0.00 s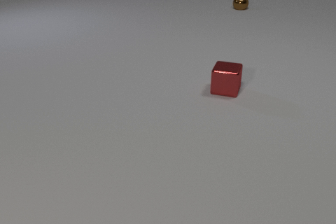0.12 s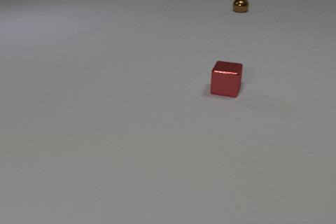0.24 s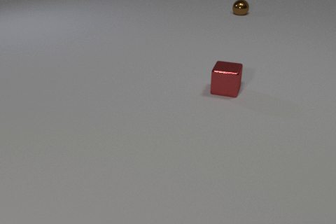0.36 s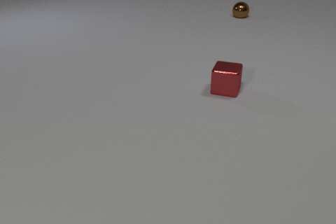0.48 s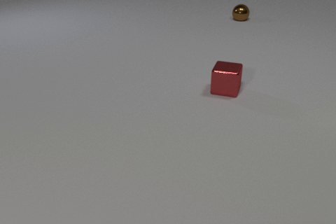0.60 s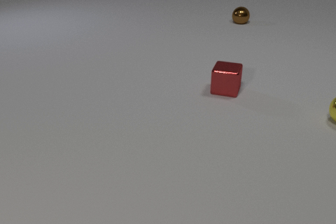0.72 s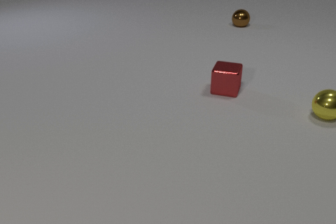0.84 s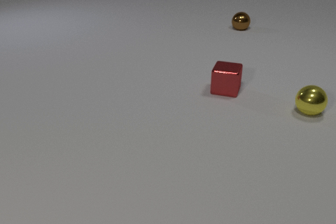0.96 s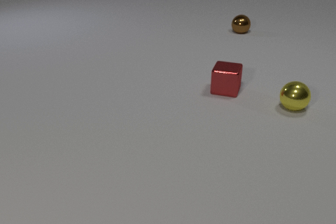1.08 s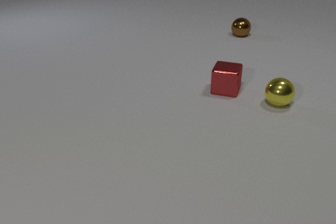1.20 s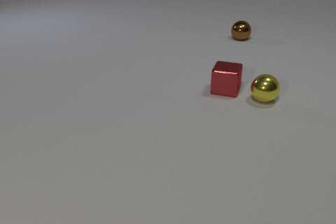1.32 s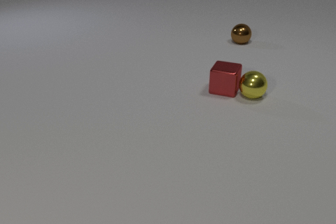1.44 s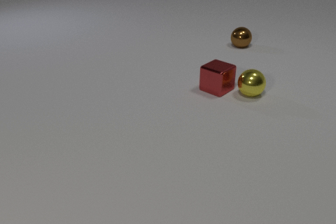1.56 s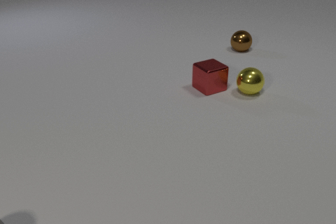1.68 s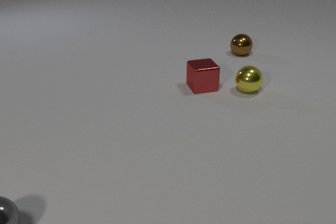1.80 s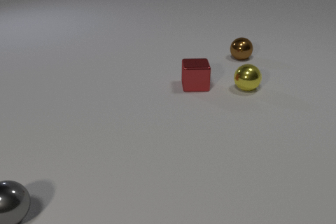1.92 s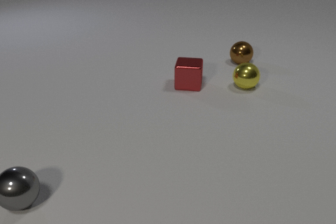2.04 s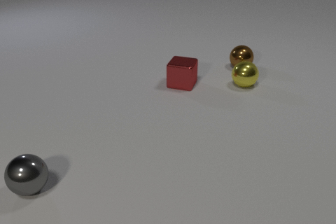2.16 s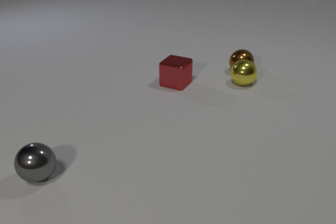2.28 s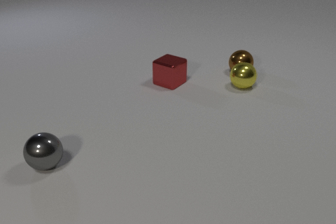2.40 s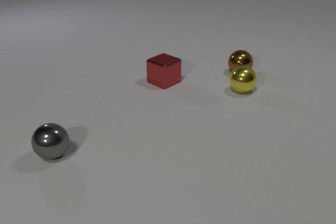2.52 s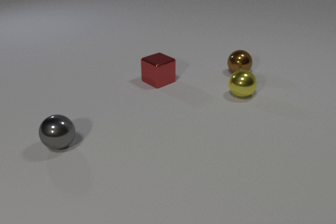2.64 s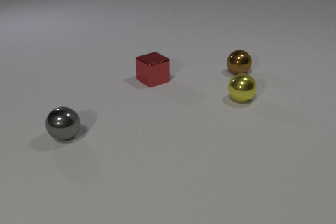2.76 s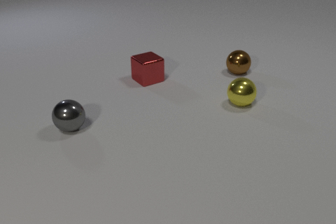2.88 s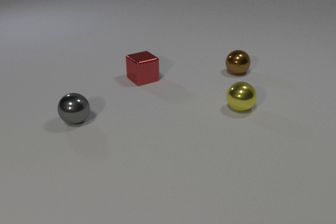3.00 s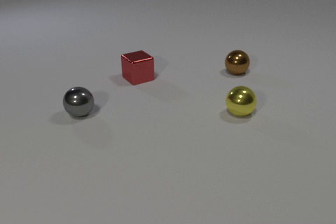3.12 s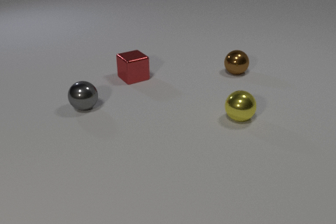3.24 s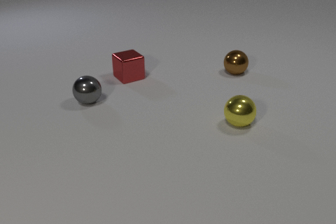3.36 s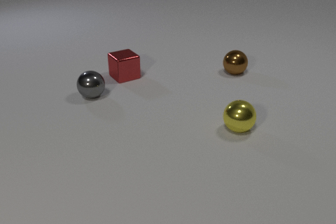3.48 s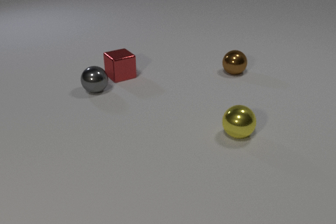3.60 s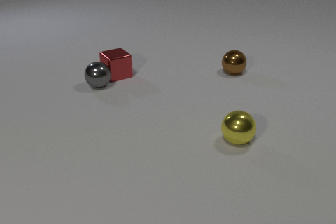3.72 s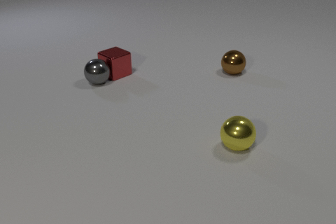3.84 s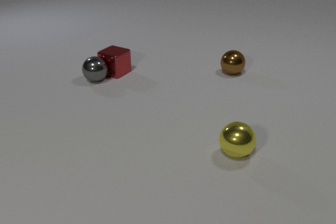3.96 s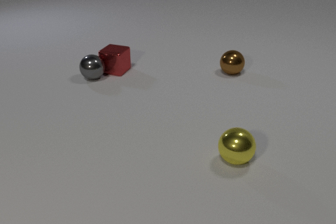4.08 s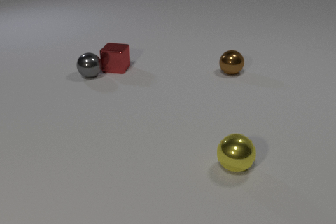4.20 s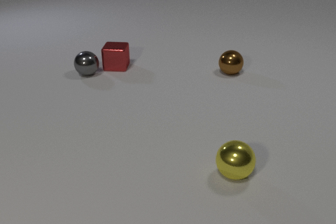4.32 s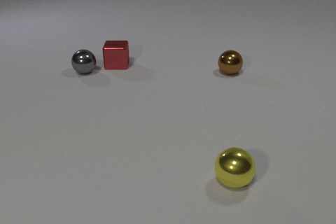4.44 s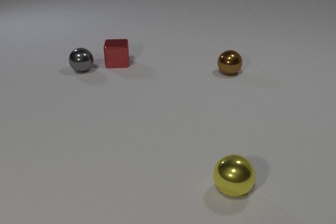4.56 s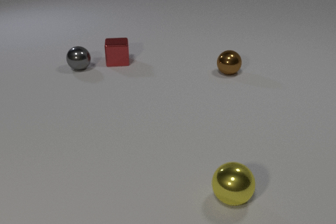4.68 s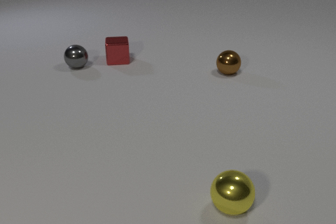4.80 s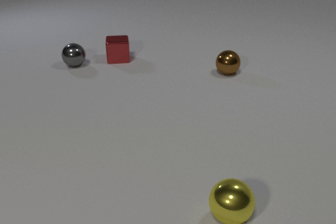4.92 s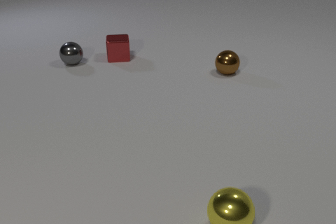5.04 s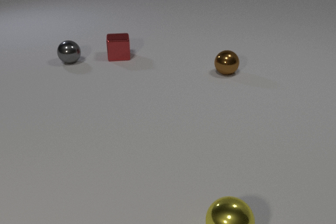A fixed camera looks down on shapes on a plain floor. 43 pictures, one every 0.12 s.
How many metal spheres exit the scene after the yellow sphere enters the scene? 0.
Are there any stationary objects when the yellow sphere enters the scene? yes.
What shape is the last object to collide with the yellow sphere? sphere.
0.00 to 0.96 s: The yellow metal sphere comes in at the right edge, rolls to the left. The brown metal sphere rolls toward the camera.
0.96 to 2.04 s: The yellow metal sphere rolls to the left and away from the camera. The red metal cube slides to the left, spins so that its near face slides to the left, clockwise seen from above. The brown metal sphere rolls toward the camera. The gray metal sphere comes in at the bottom edge, rolls away from the camera and to the right. The yellow metal sphere and the red metal cube collide.
2.04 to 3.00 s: The yellow metal sphere rolls toward the camera. The red metal cube slides to the left, spins so that its near face slides to the left, clockwise seen from above. The brown metal sphere rolls toward the camera. The gray metal sphere rolls away from the camera and to the right. The yellow metal sphere and the brown metal sphere collide.
3.00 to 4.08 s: The yellow metal sphere rolls toward the camera. The red metal cube slides away from the camera and to the left, spins counterclockwise seen from above by about 45 degrees, its near face sliding to the right. The brown metal sphere rolls to the left. The gray metal sphere rolls away from the camera. The red metal cube and the gray metal sphere collide.
4.08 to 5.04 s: The yellow metal sphere rolls toward the camera. The red metal cube slides away from the camera. The gray metal sphere rolls away from the camera and to the left.
